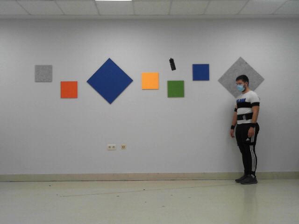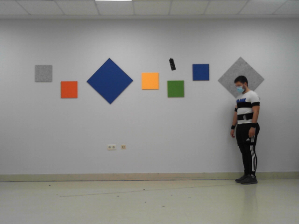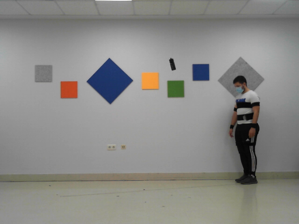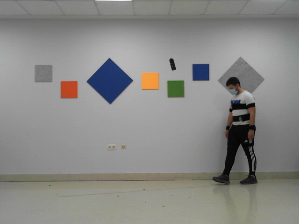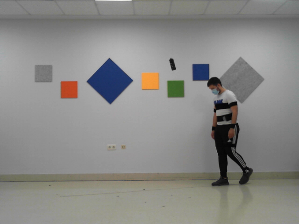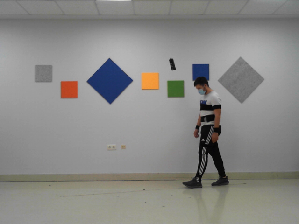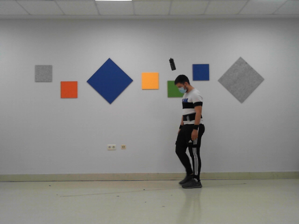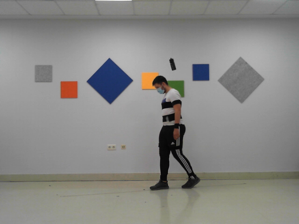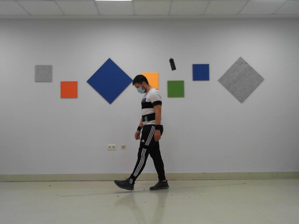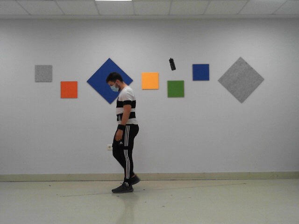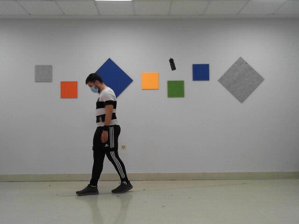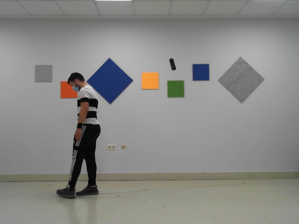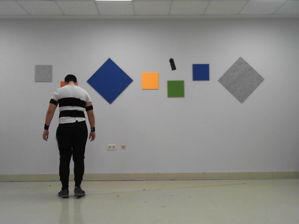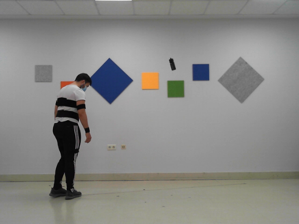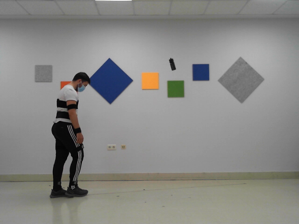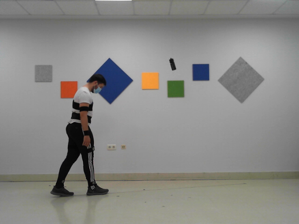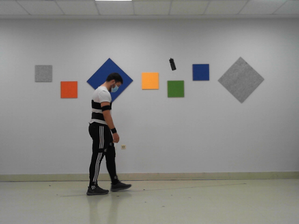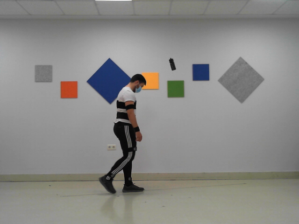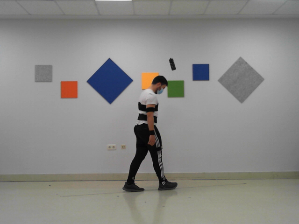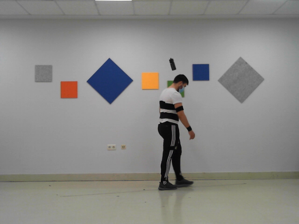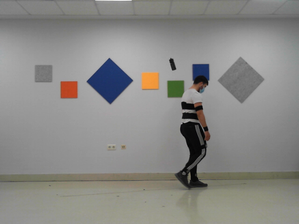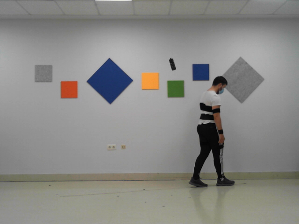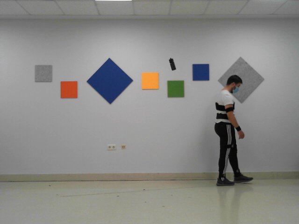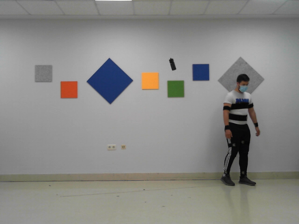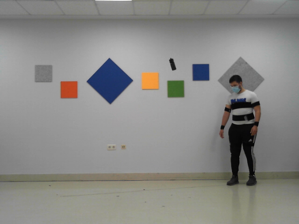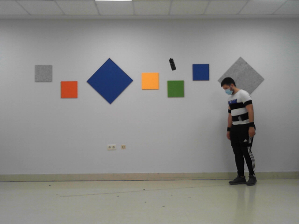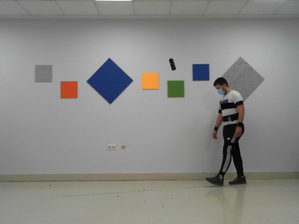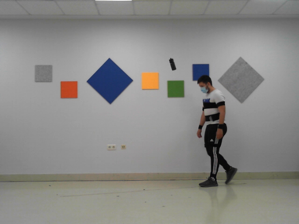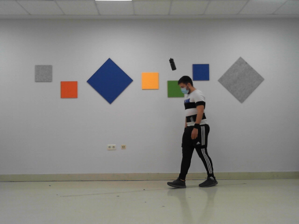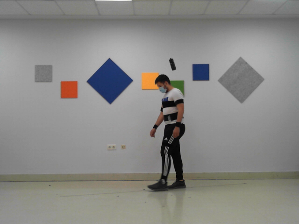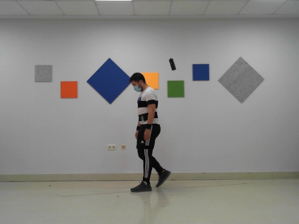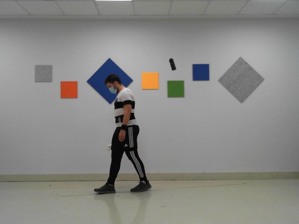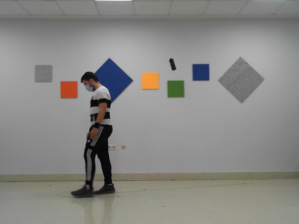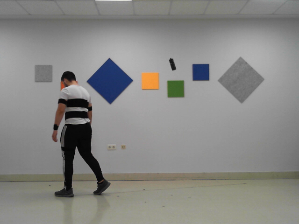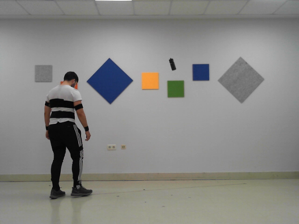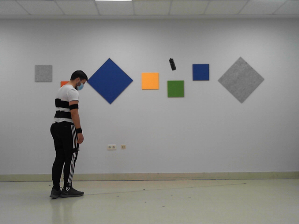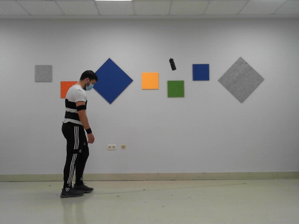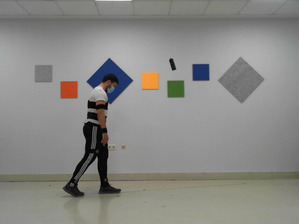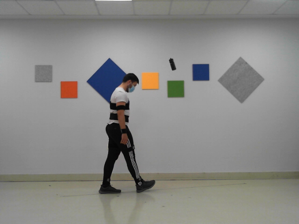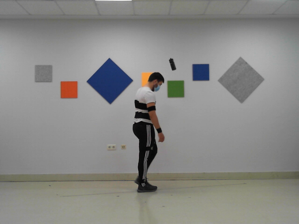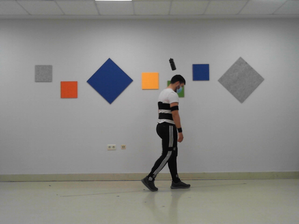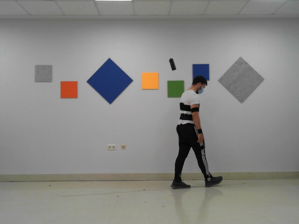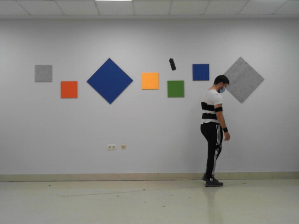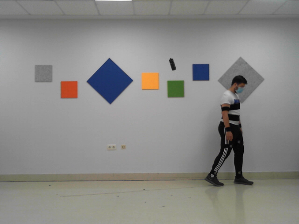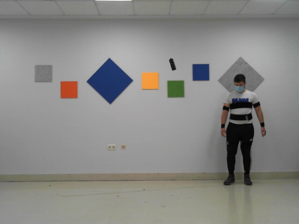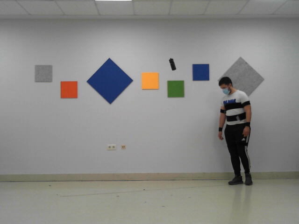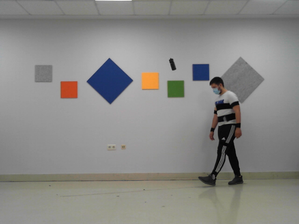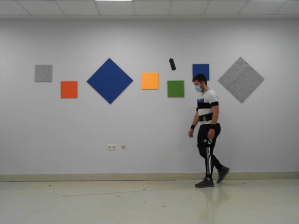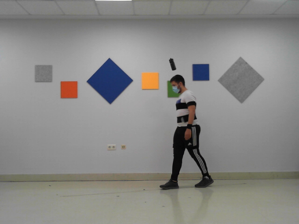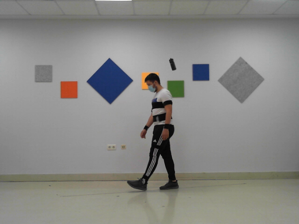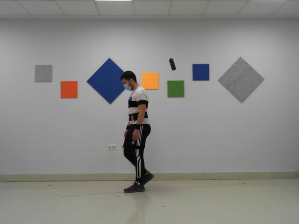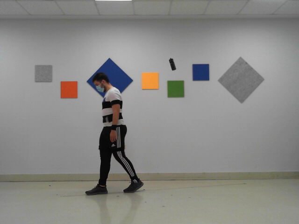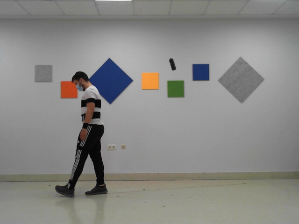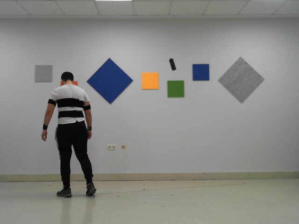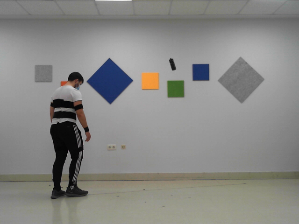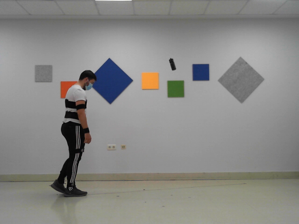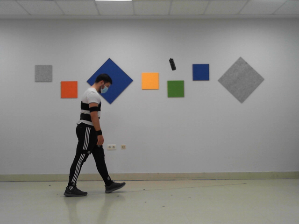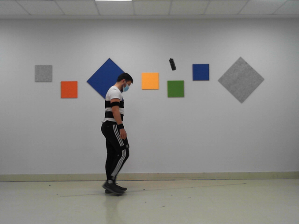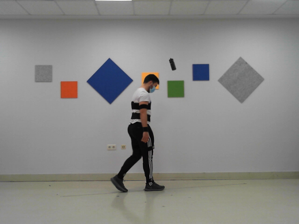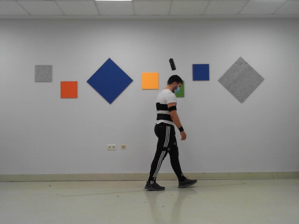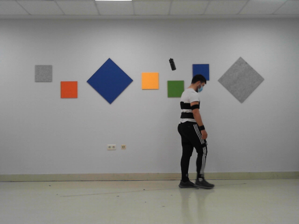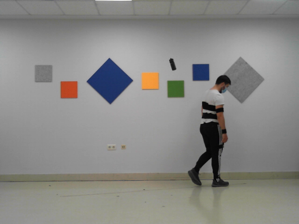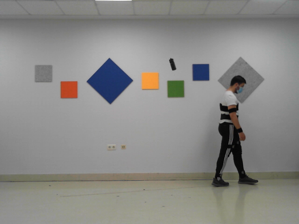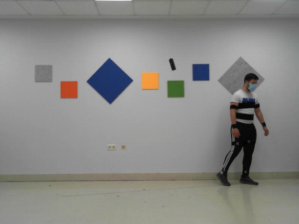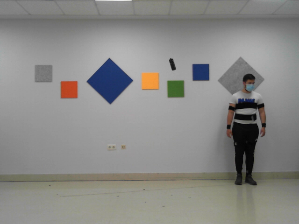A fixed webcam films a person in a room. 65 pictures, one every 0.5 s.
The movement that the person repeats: Walk along a line.
